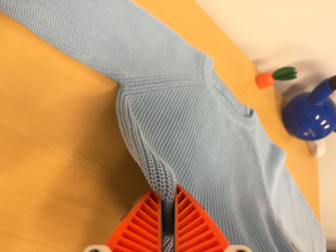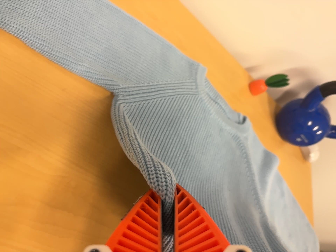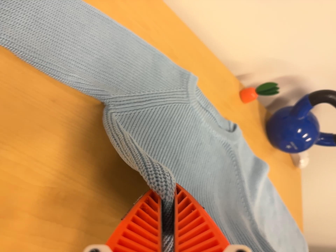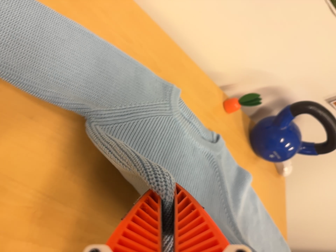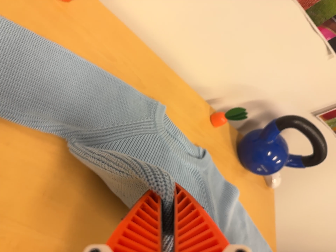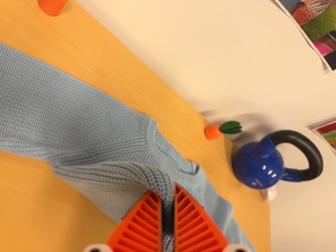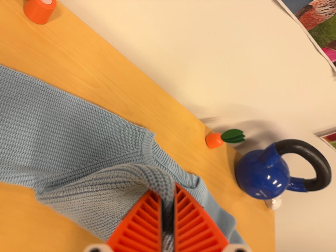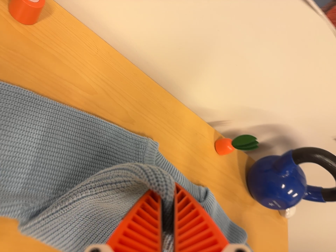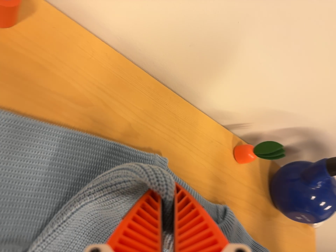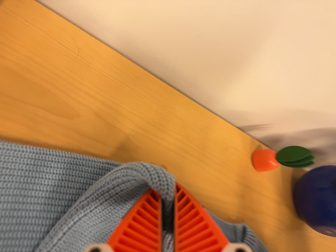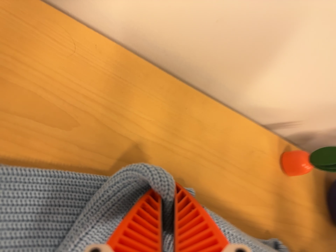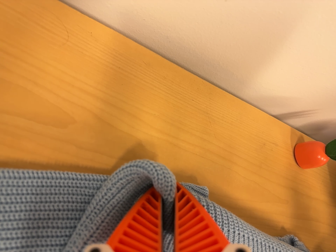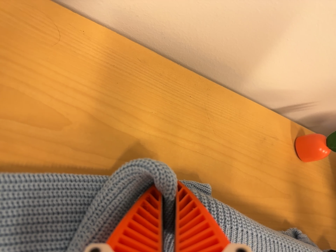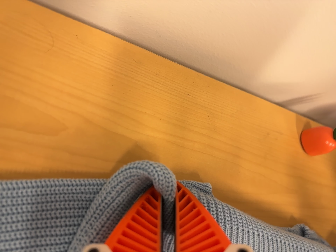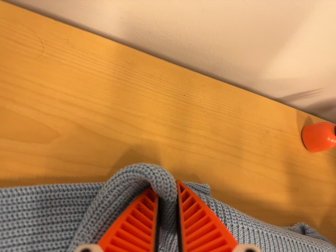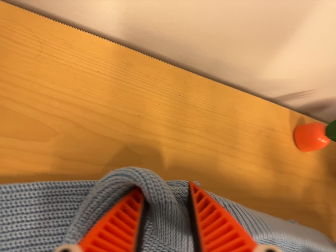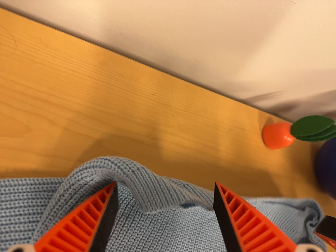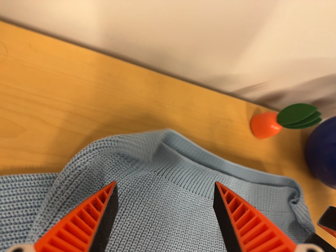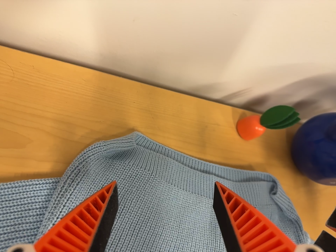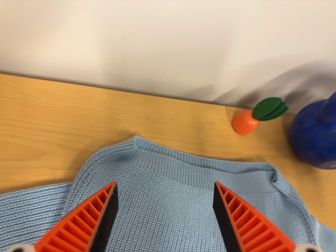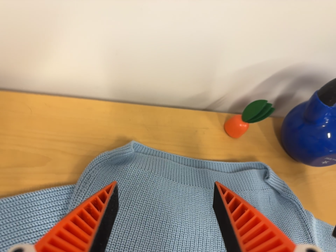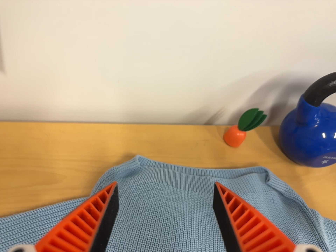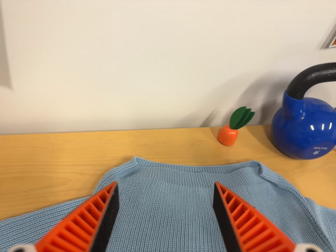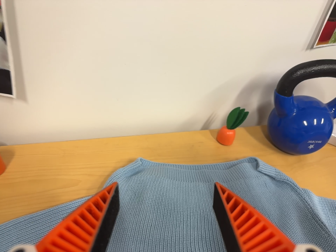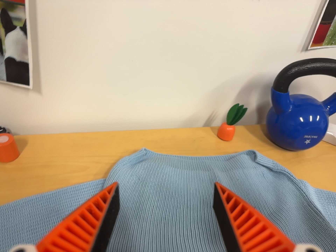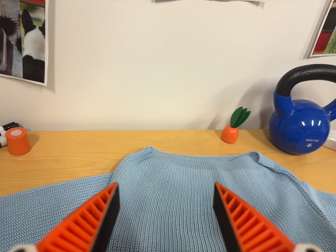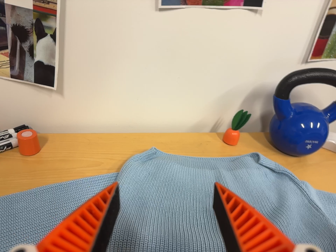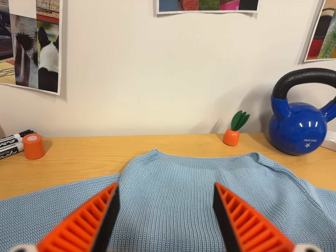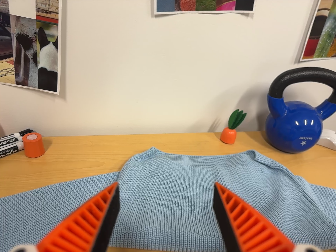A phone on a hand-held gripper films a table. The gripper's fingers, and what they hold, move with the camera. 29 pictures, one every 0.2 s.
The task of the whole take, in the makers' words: fold up.
0.0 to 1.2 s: The camera travels toward the top of its view and to its right, about 16 cm, so close, fixed things drift downward.
1.2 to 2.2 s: The camera pans to its left by about 10 degrees. It travels forward and toward the top of its view, about 26 cm, so what stands in front looms larger. Its aim tips toward the bottom of its view by about 10 degrees.
2.2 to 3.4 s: The camera travels to its right, about 5 cm, so close, fixed things drift to the left.
3.4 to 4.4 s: The camera travels backward, toward the bottom of its view and to its right, about 20 cm, so what stands in front gets smaller. Its aim tips toward the top of its view by about 20 degrees. It rolls about its line of sight by about 25 degrees, and the scene rotates counterclockwise.
4.4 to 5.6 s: The camera travels backward and toward the bottom of its view, about 18 cm, so what stands in front gets smaller. Its aim tips toward the top of its view by about 15 degrees.
The film runs forward here.
